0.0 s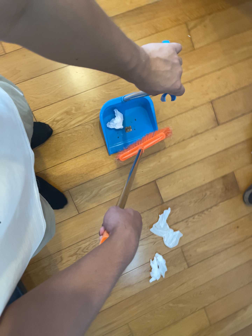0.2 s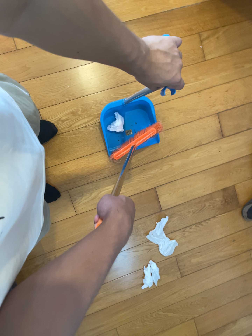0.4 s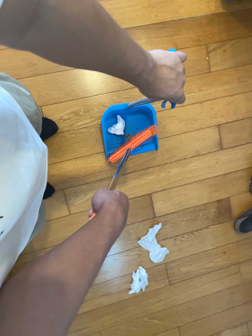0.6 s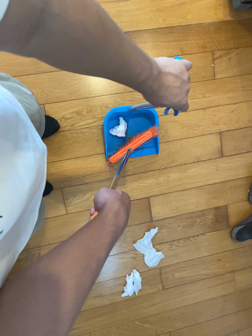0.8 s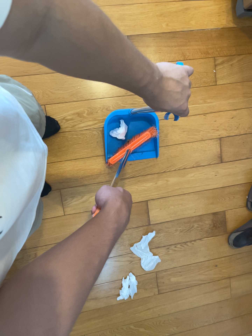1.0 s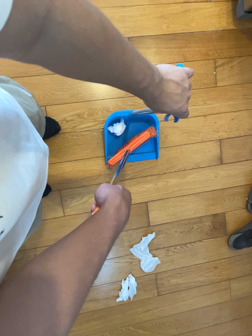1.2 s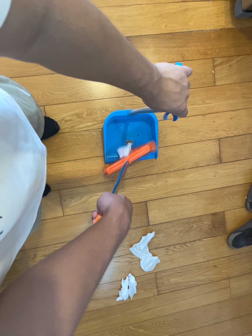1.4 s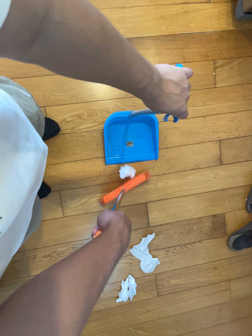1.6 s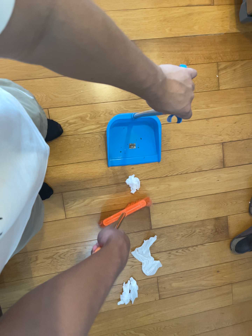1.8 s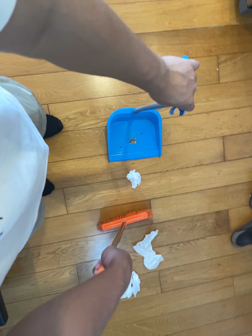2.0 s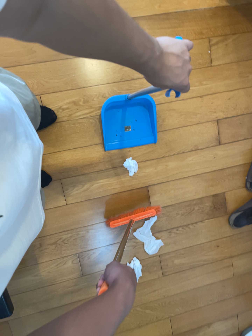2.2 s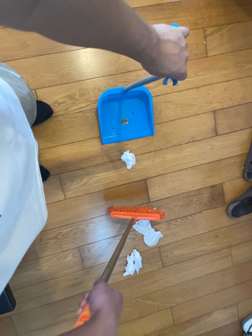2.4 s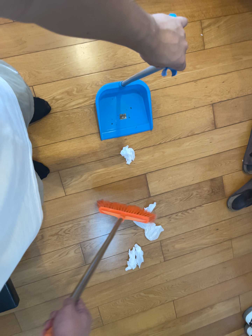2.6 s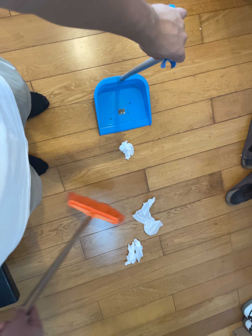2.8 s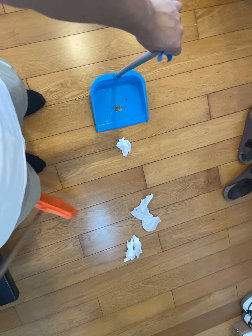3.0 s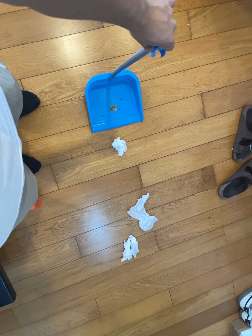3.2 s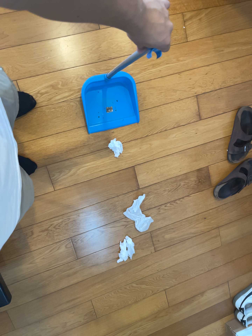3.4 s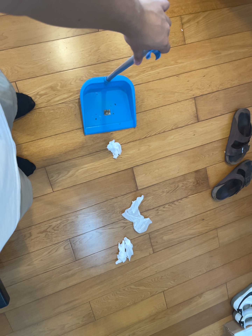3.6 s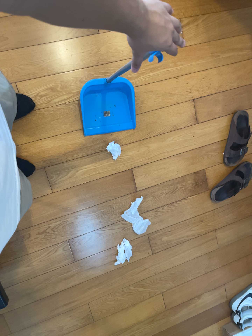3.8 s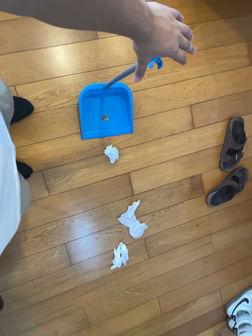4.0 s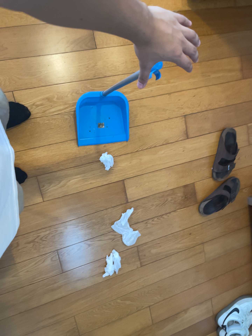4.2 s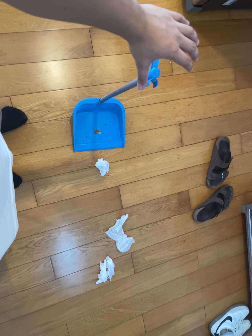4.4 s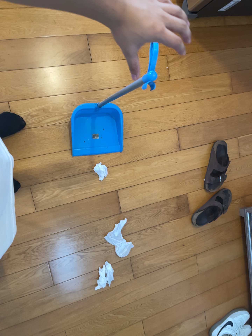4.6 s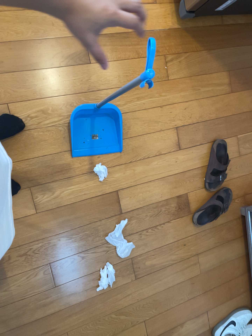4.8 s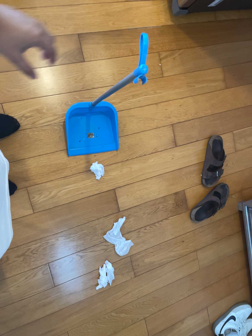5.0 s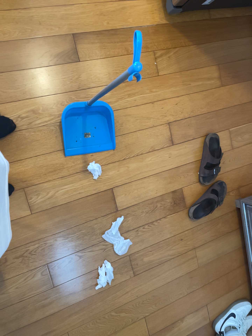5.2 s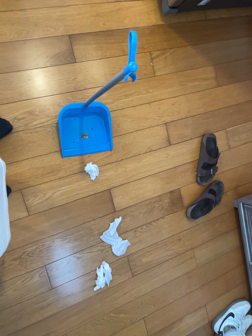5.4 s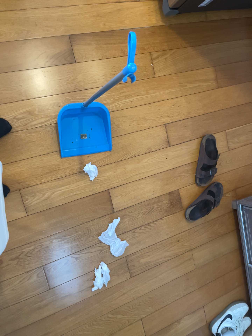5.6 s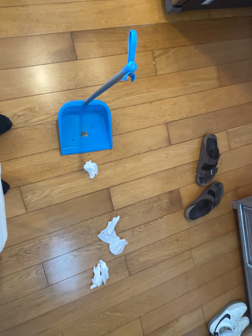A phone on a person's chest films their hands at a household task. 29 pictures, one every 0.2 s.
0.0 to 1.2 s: The camera rolls about its line of sight by about 15 degrees, and the scene rotates clockwise.
1.2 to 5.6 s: The camera swings to its right by about 10 degrees, and the scene slides to the left. It travels toward the bottom of its view and backward, about 12 cm, so close, fixed things drift upward.
The film runs backward here.
